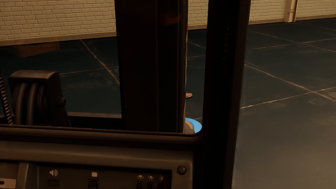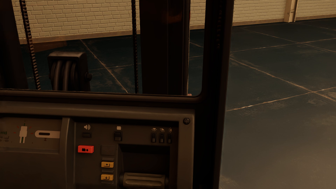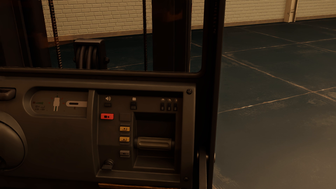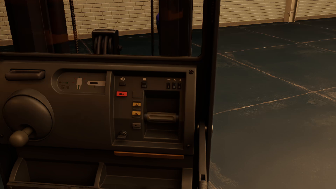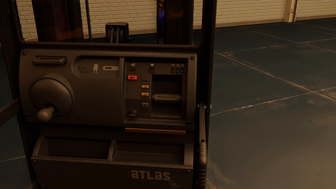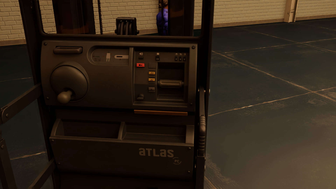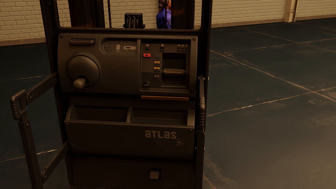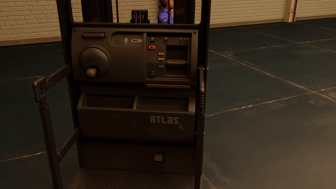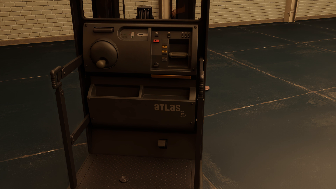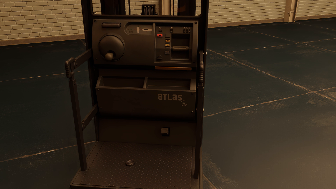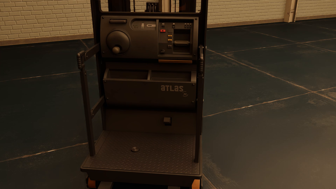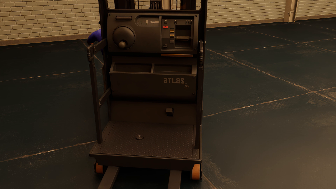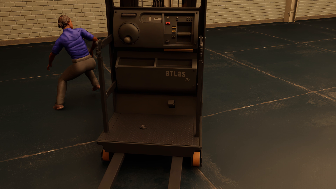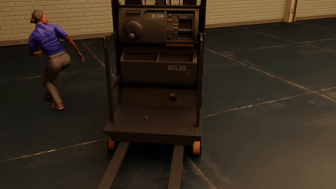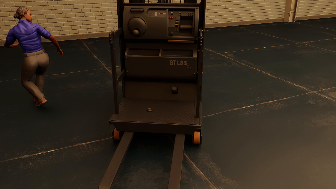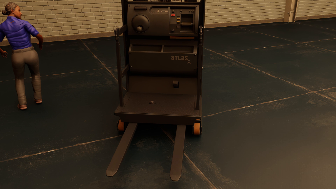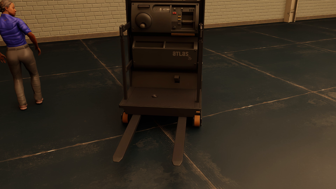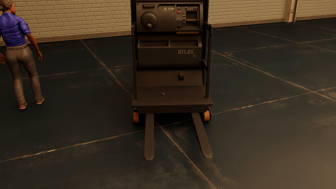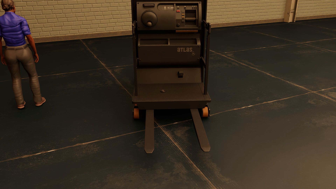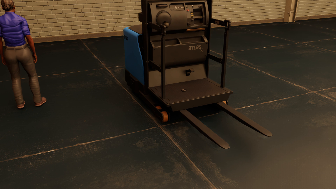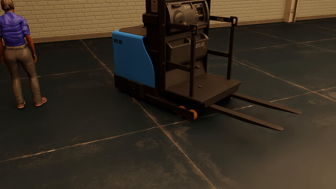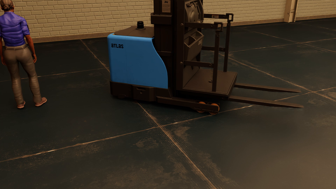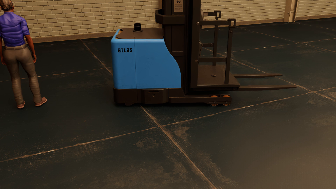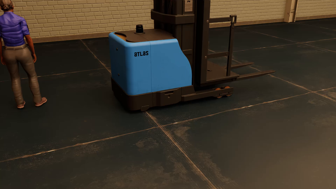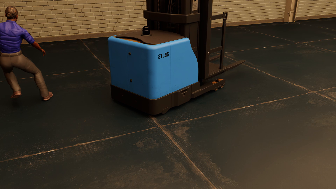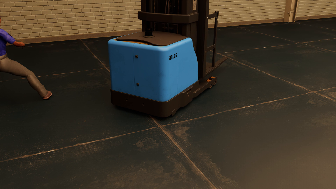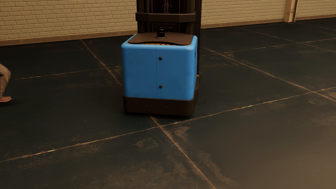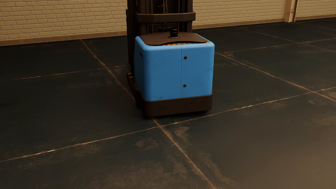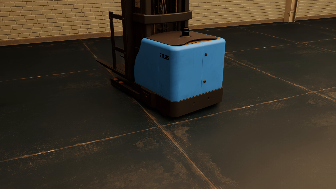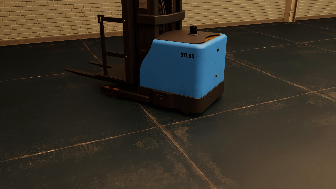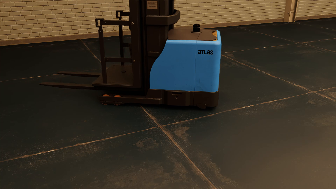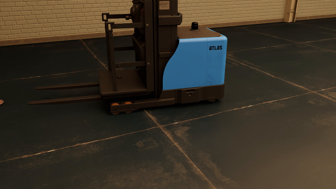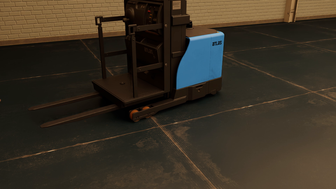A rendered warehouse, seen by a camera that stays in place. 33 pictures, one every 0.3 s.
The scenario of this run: Near miss between a forklift and a person.
